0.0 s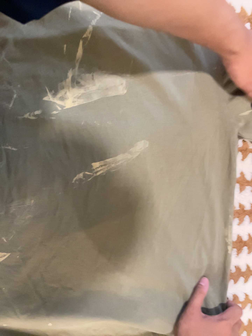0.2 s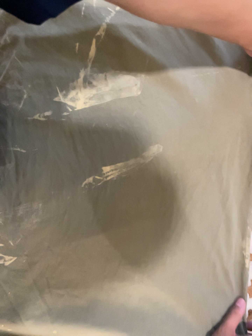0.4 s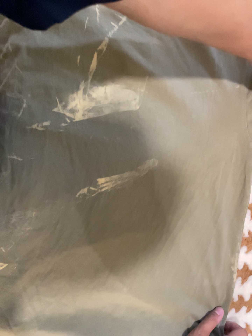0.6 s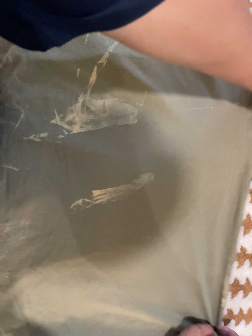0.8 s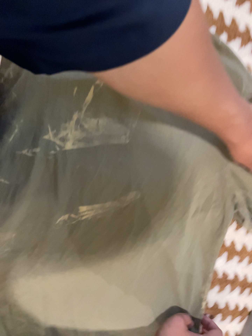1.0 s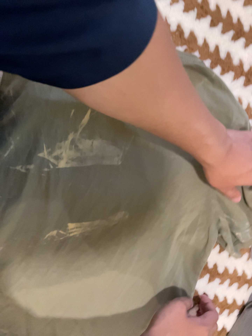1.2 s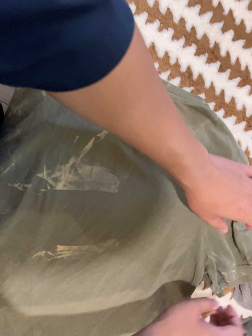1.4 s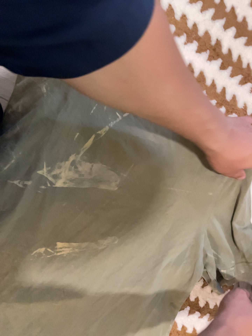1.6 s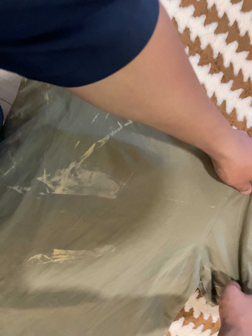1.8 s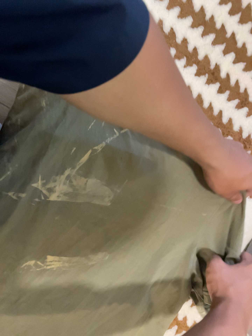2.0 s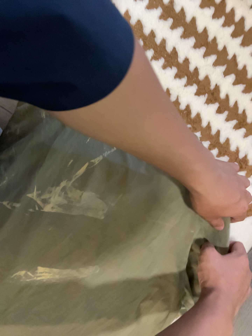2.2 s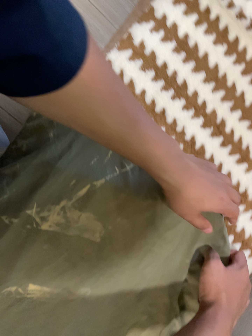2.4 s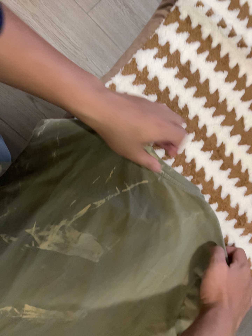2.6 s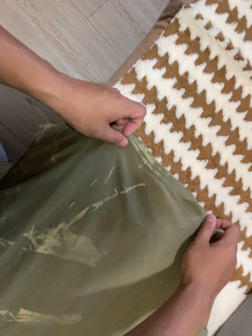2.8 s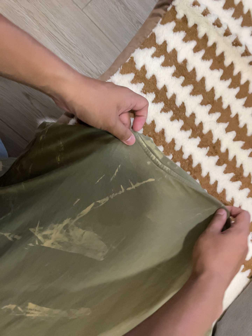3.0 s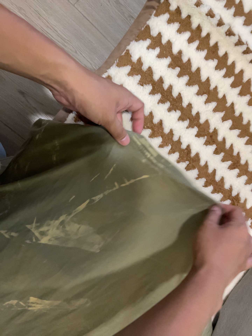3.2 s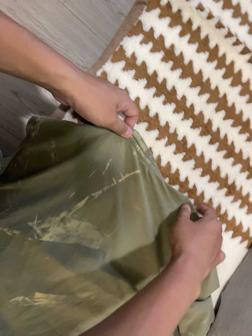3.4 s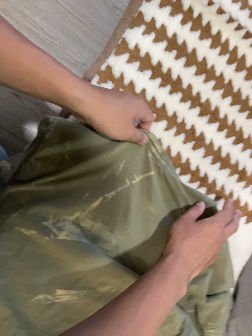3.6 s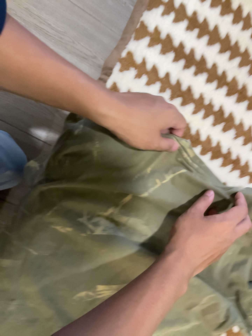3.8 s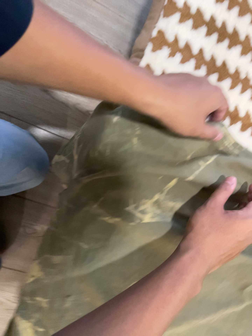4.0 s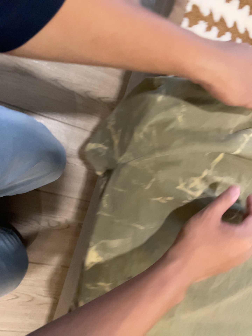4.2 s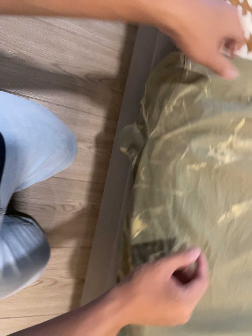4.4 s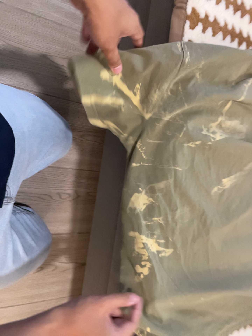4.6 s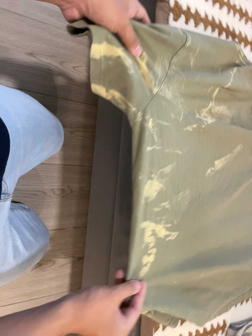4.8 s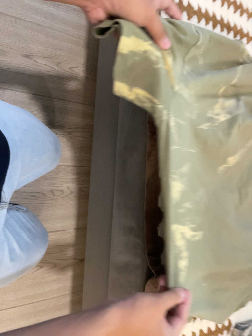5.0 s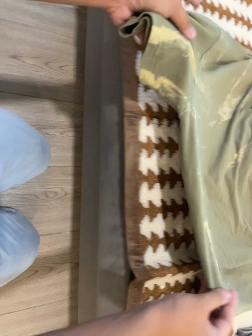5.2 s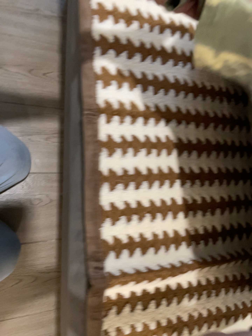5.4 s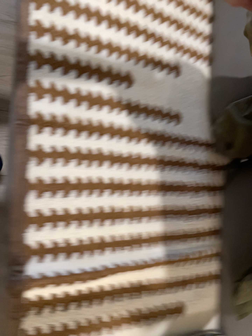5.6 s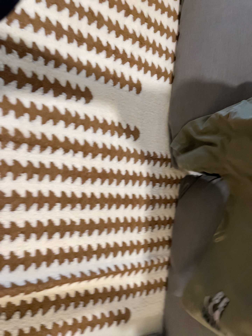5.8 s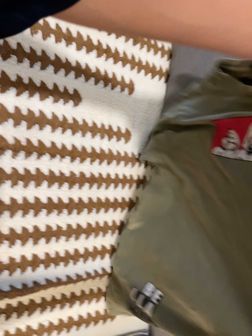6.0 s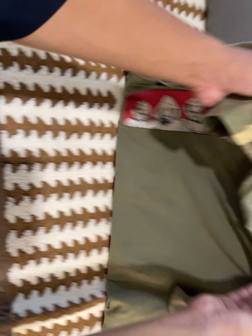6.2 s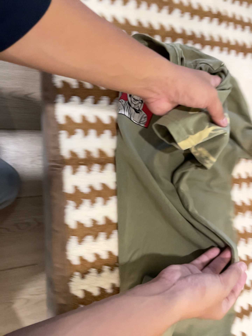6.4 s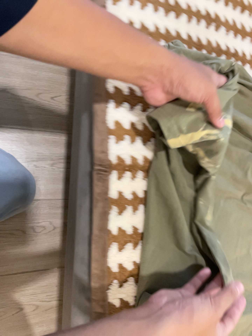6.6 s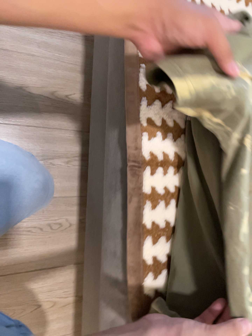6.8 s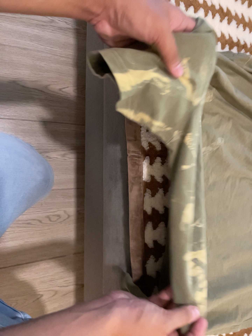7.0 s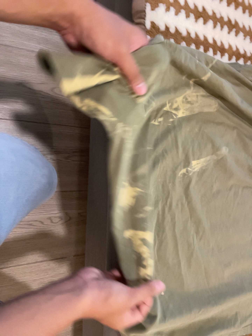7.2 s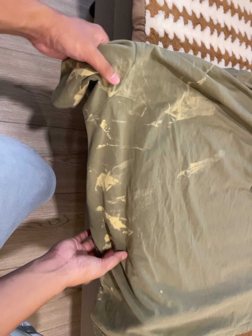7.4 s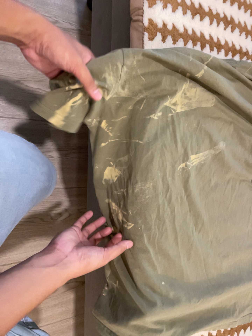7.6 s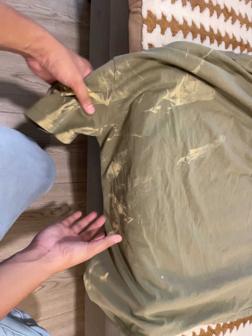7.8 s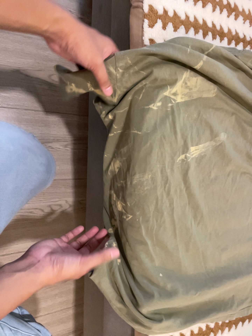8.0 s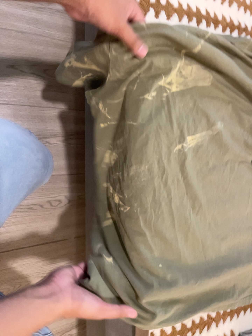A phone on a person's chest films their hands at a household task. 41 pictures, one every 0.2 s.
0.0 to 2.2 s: The camera travels toward the top of its view, about 20 cm, so close, fixed things drift downward. It rolls about its line of sight by about 35 degrees, and the scene rotates clockwise.
2.2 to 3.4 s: The camera shifts only a little, or ends up much as it began.
3.4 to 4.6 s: The camera pans to its right by about 15 degrees. It travels to its left, about 38 cm. Its aim tips toward the bottom of its view by about 10 degrees, and the scene shifts upward. It rolls about its line of sight by about 30 degrees, and the scene rotates counterclockwise.
4.6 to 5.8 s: The camera travels to its right, about 36 cm, so close, fixed things drift to the left.
5.8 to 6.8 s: The camera travels to its left, about 26 cm, so close, fixed things drift to the right.
6.8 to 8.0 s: The camera shifts only a little, or ends up much as it began.
The film runs backward here.
